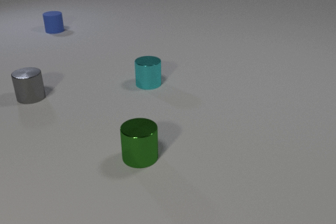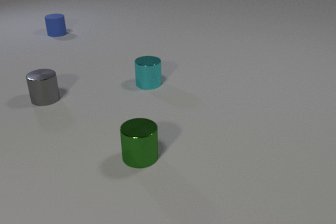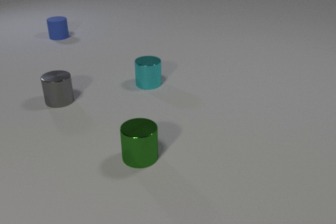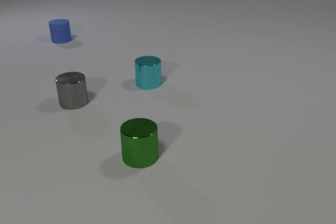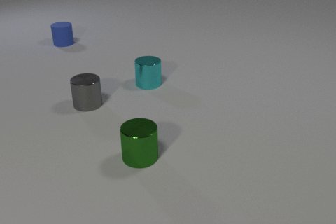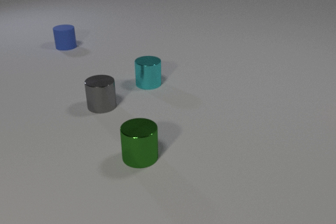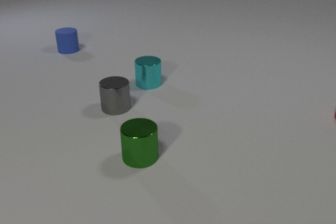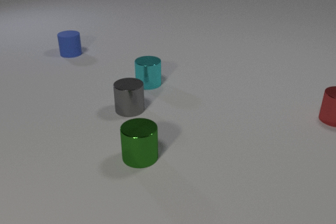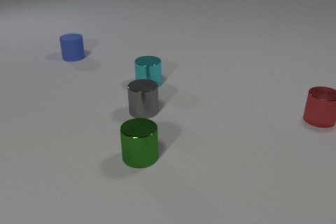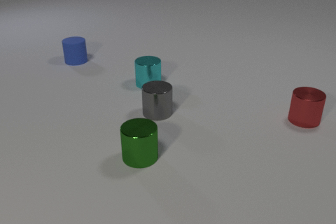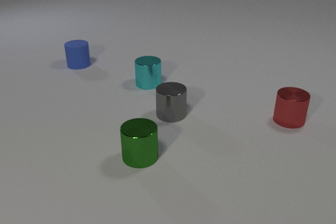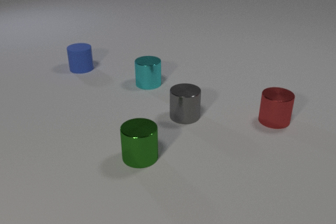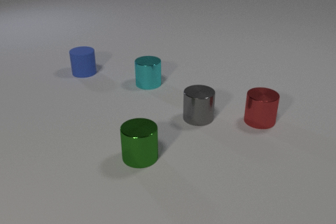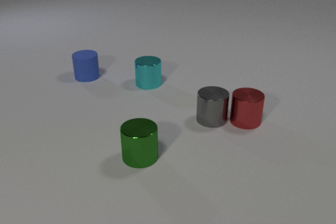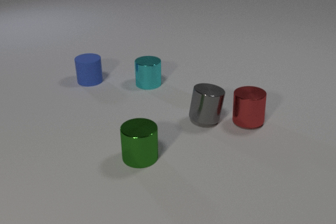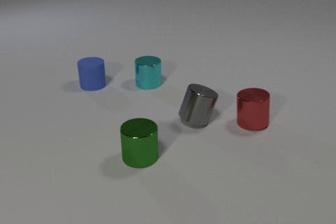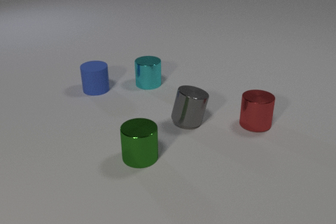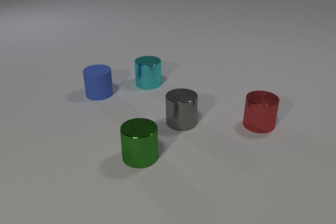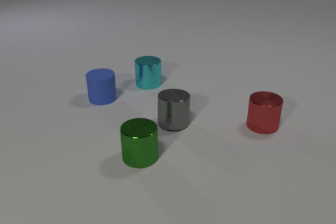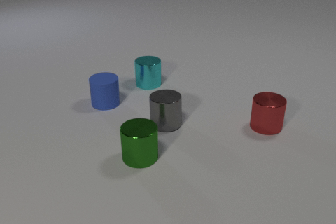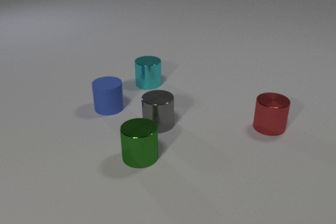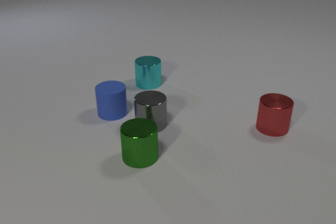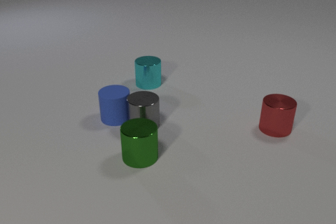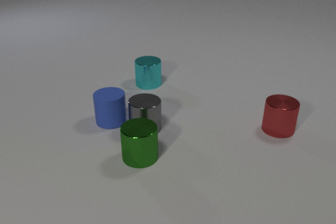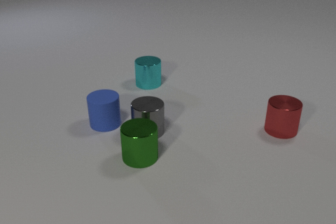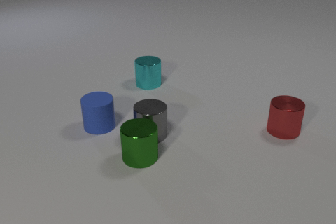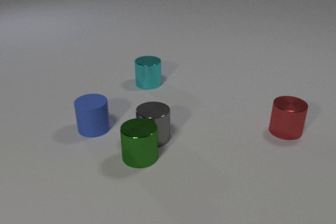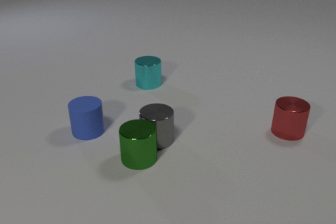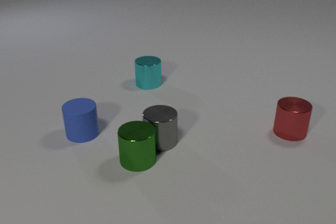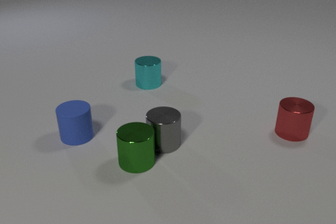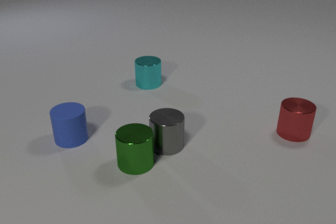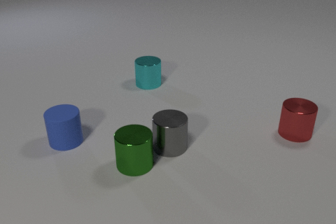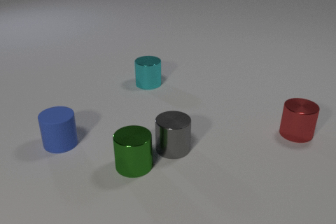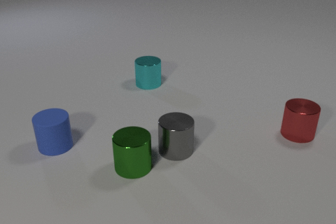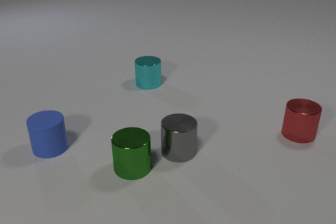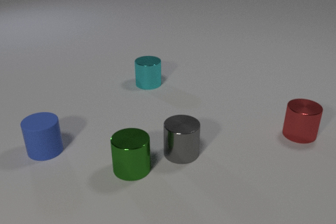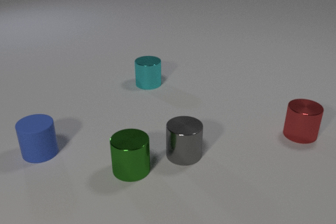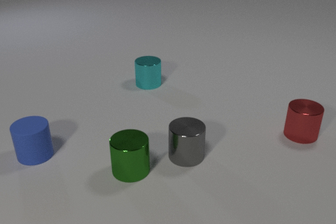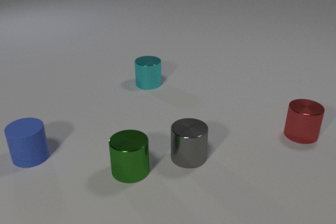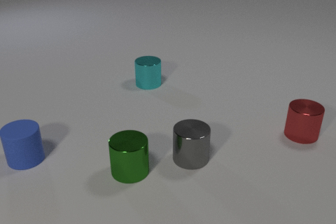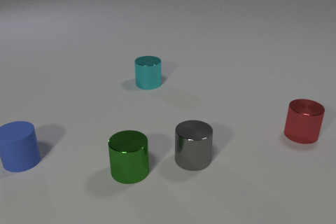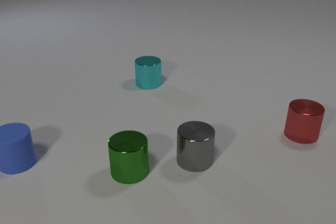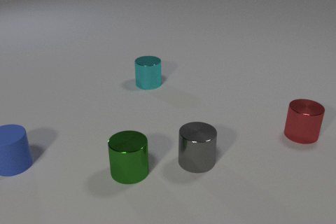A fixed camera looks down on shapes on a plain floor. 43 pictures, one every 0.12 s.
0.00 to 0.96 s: The red metal cylinder comes in at the right edge, slides to the left and toward the camera. The gray metal cylinder slides to the right and toward the camera. The blue rubber cylinder slides toward the camera.
0.96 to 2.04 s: The red metal cylinder slides to the left and toward the camera. The gray metal cylinder slides to the right and toward the camera. The blue rubber cylinder slides toward the camera. The red metal cylinder and the gray metal cylinder collide.
2.04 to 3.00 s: The red metal cylinder slides to the right. The gray metal cylinder slides to the left and toward the camera. The blue rubber cylinder slides toward the camera. The gray metal cylinder and the blue rubber cylinder collide.
3.00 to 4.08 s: The red metal cylinder slides to the right. The gray metal cylinder slides toward the camera and to the right. The blue rubber cylinder slides to the left and toward the camera. The green metal cylinder slides toward the camera and to the left. The gray metal cylinder and the green metal cylinder collide.
4.08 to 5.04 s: The gray metal cylinder slides to the right and toward the camera. The blue rubber cylinder slides to the left and toward the camera.
What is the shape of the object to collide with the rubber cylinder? cylinder.
How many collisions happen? 3.
What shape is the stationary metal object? cylinder.
